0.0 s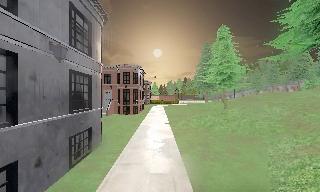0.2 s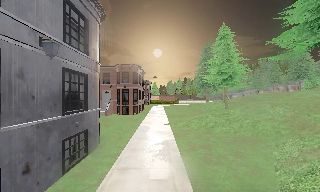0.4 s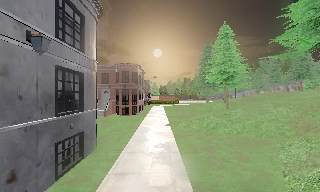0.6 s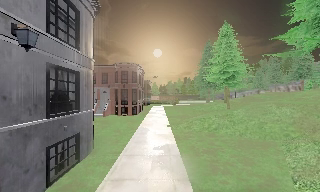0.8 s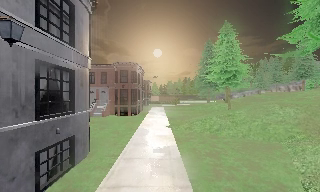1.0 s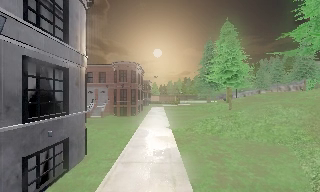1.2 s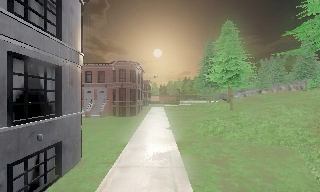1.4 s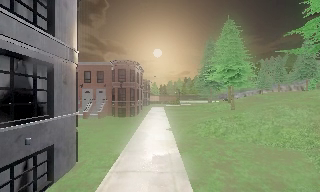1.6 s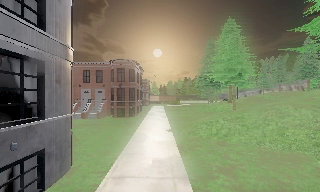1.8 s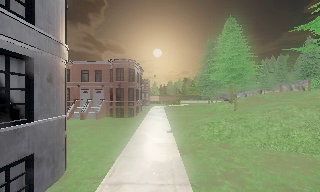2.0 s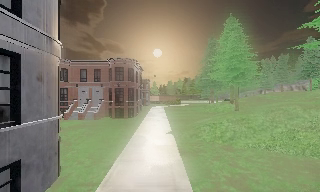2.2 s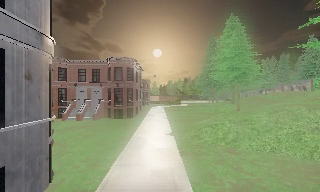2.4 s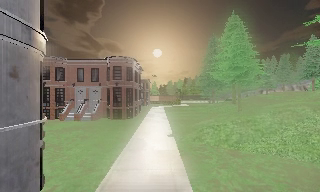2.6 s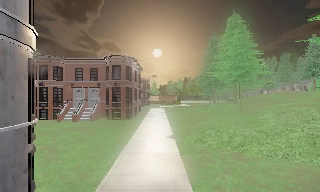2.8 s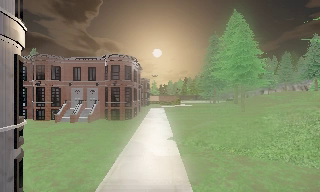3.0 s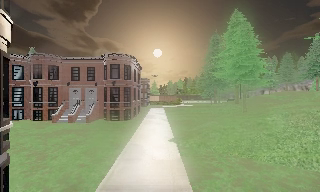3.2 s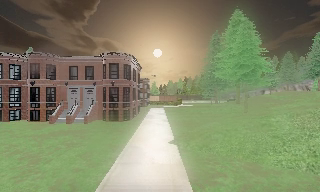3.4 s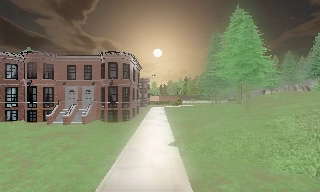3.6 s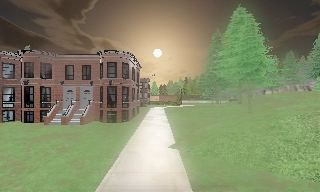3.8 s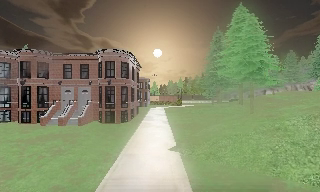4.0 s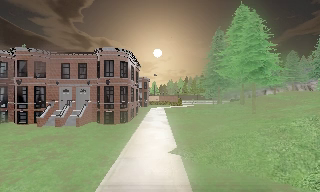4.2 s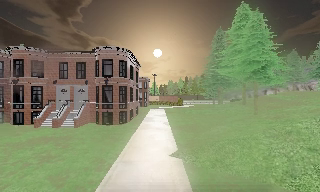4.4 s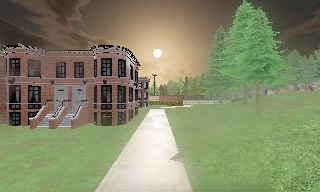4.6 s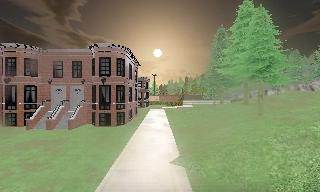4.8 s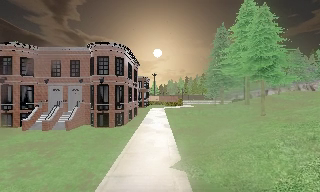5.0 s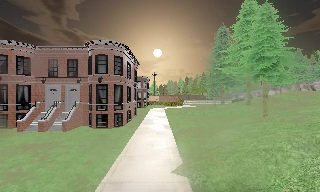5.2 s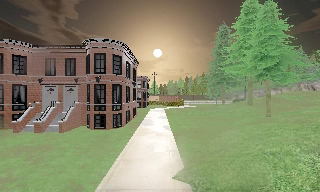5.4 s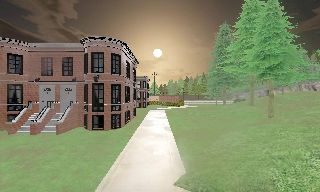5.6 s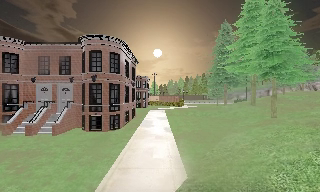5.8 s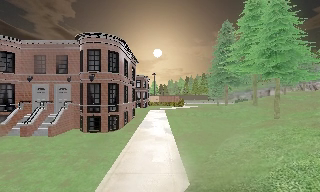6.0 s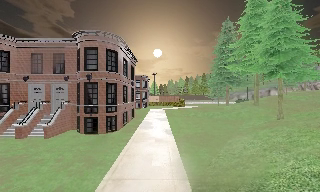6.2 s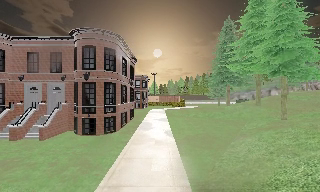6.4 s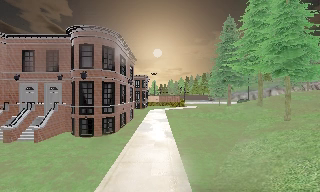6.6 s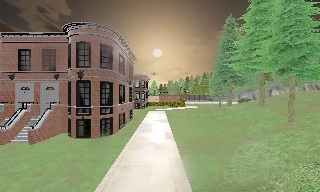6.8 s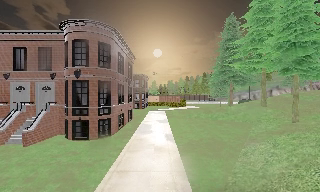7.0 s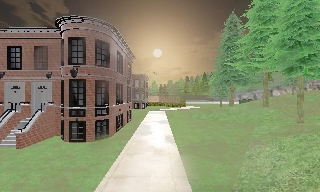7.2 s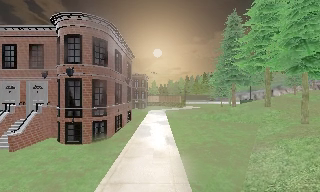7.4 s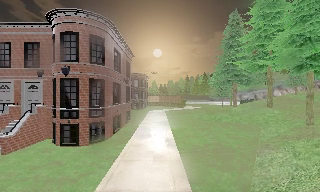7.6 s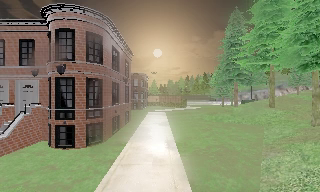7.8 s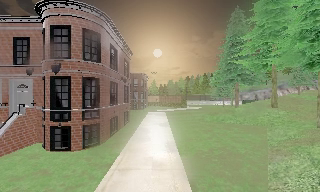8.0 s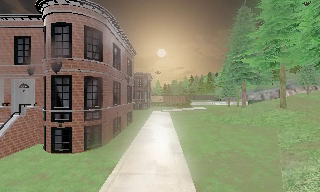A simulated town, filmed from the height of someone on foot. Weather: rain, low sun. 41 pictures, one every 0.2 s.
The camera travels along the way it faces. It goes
forward.
0.0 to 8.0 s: The camera travels forward, about 15 m, so what stands in front looms larger.
The film runs forward here.
